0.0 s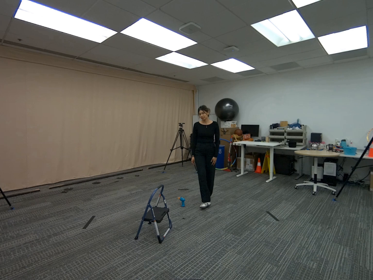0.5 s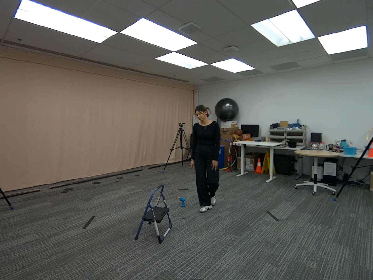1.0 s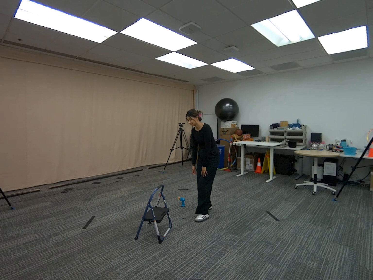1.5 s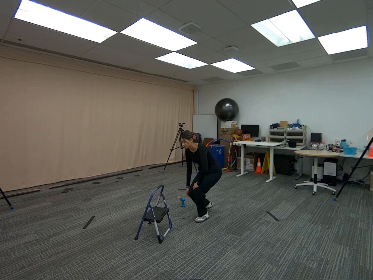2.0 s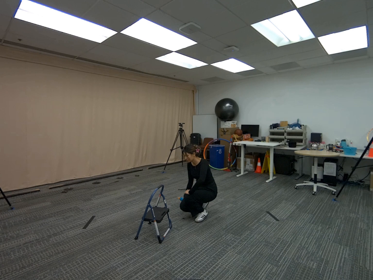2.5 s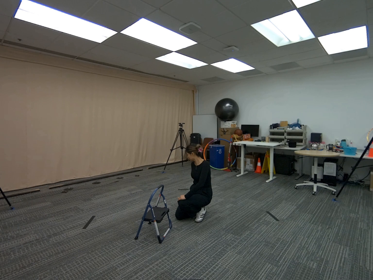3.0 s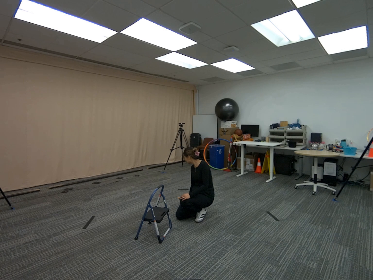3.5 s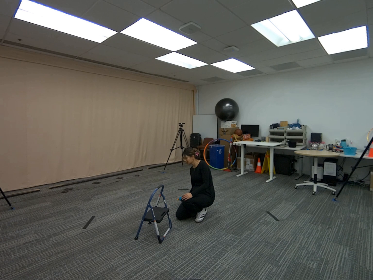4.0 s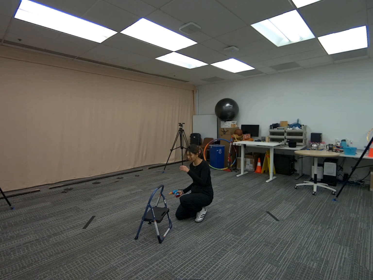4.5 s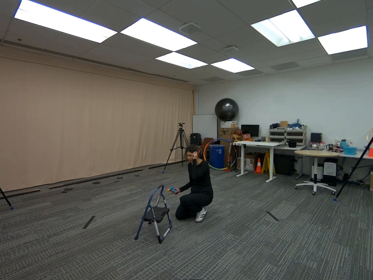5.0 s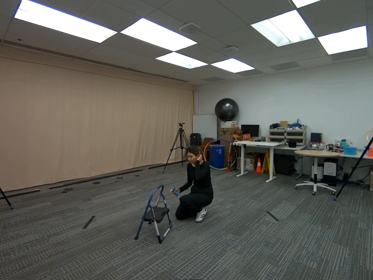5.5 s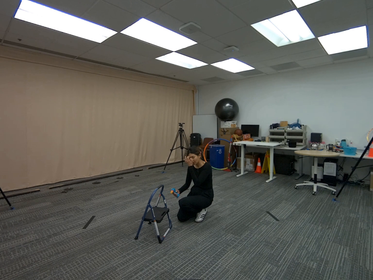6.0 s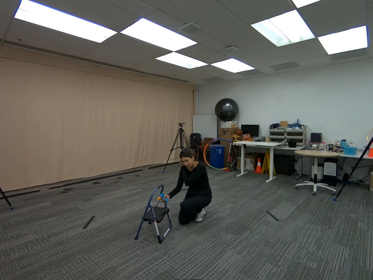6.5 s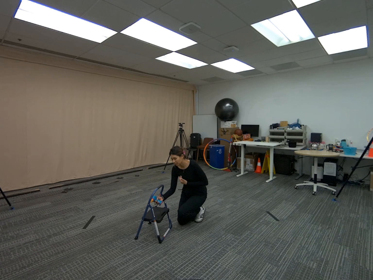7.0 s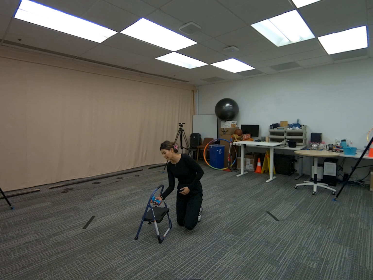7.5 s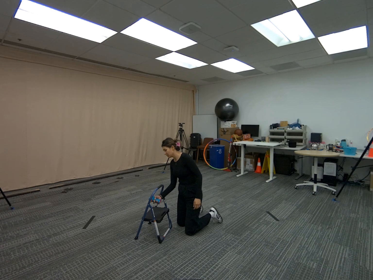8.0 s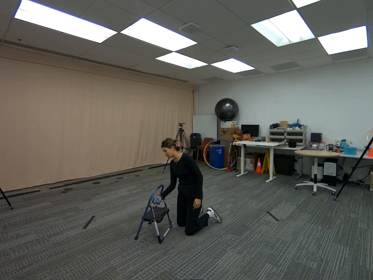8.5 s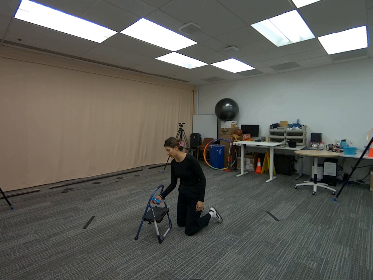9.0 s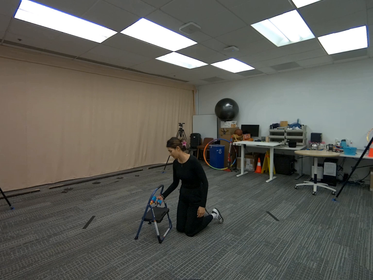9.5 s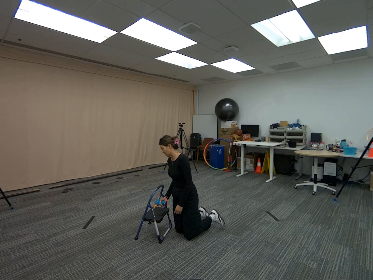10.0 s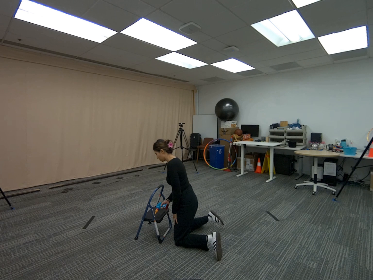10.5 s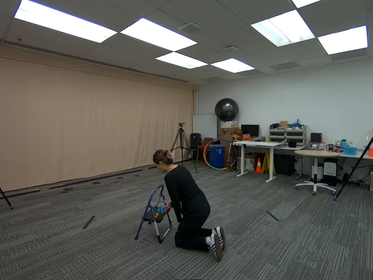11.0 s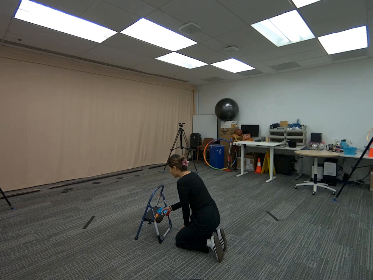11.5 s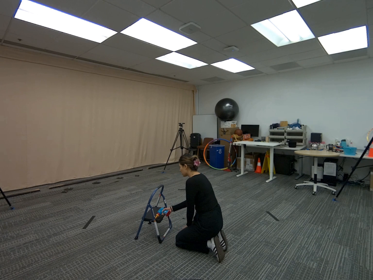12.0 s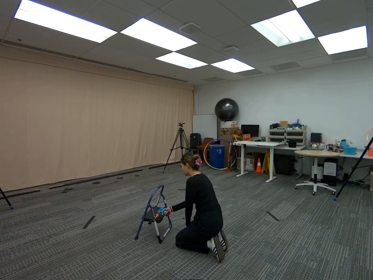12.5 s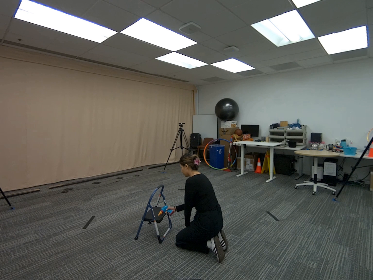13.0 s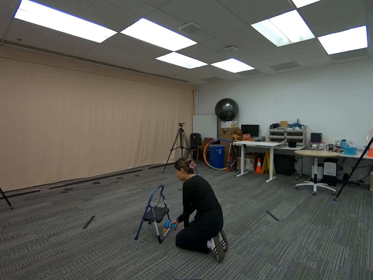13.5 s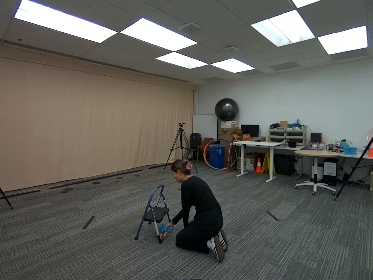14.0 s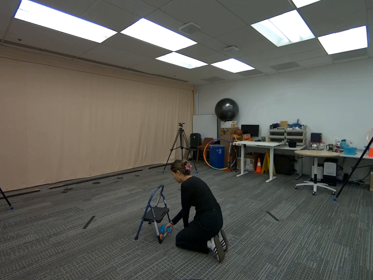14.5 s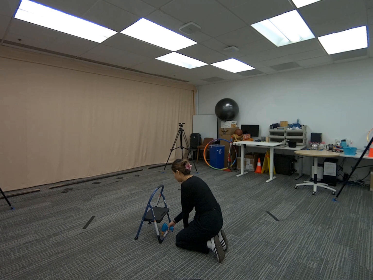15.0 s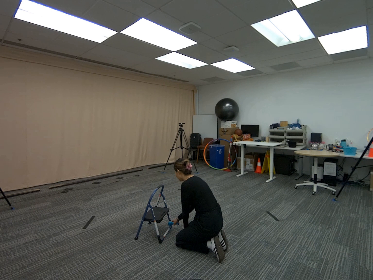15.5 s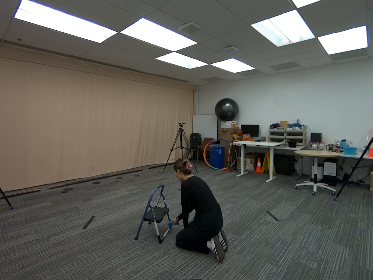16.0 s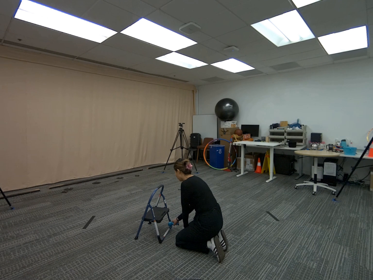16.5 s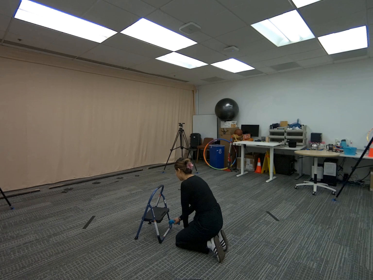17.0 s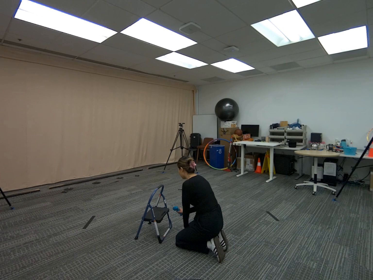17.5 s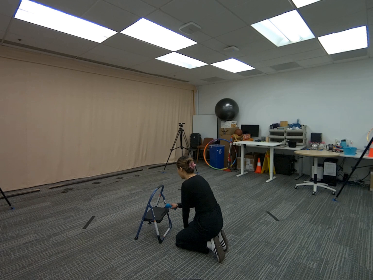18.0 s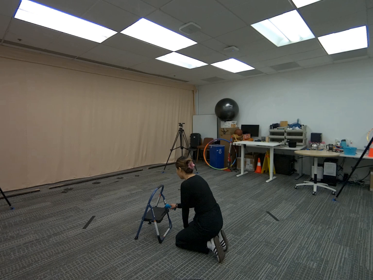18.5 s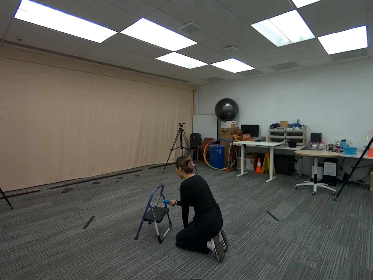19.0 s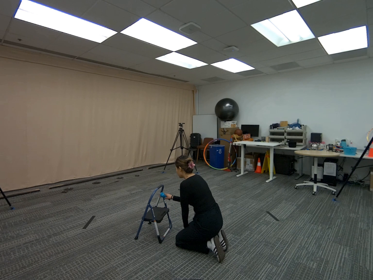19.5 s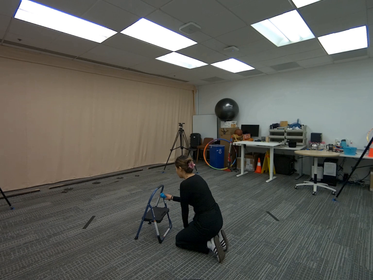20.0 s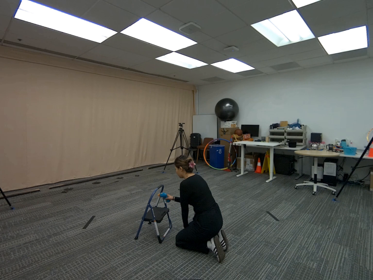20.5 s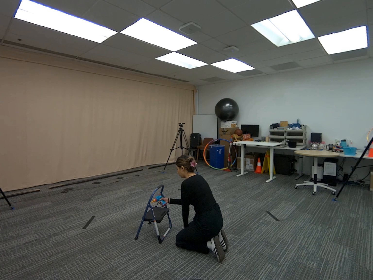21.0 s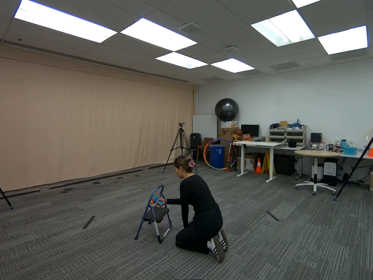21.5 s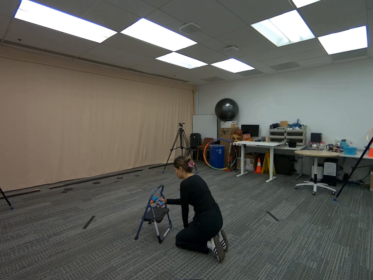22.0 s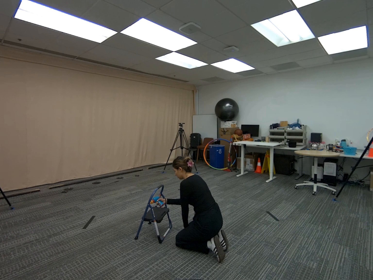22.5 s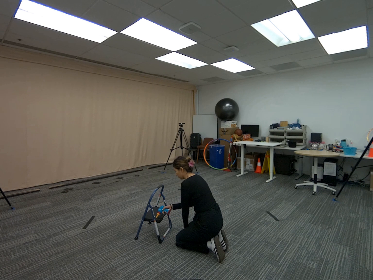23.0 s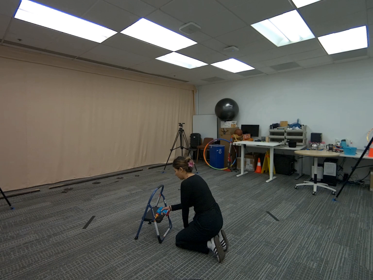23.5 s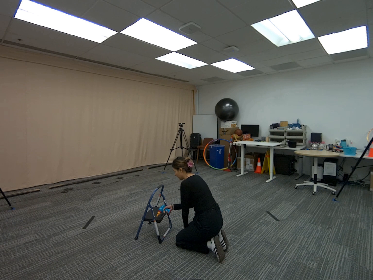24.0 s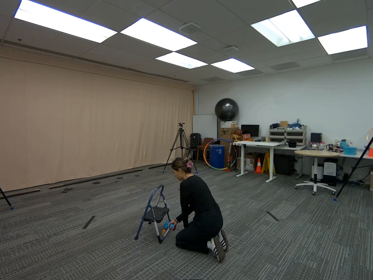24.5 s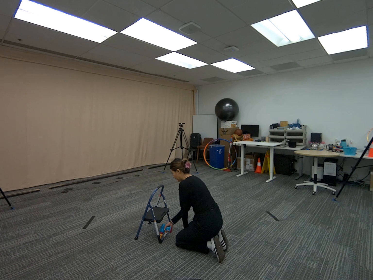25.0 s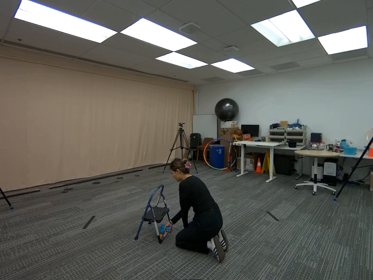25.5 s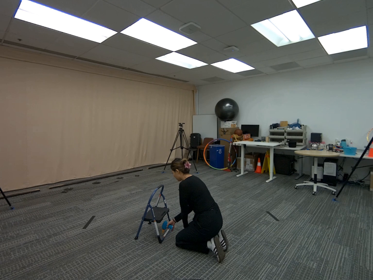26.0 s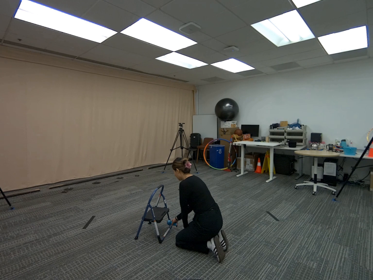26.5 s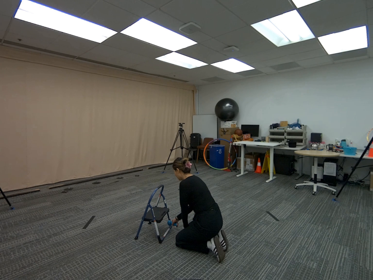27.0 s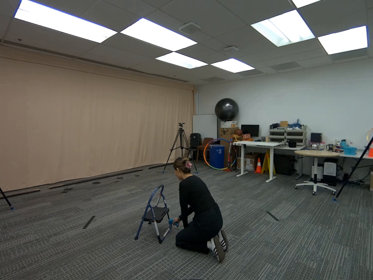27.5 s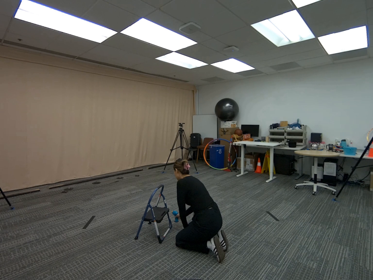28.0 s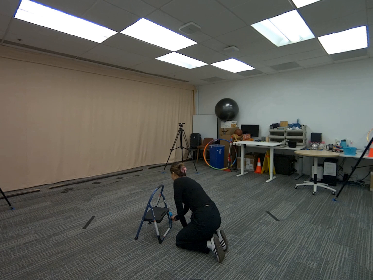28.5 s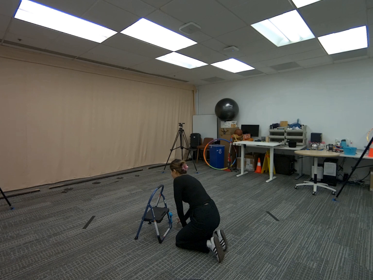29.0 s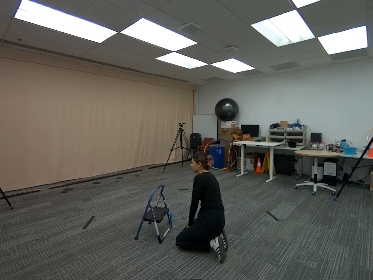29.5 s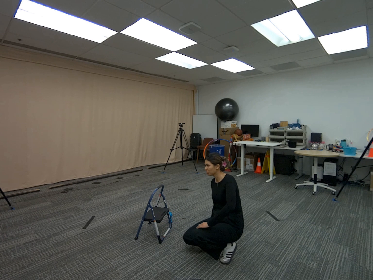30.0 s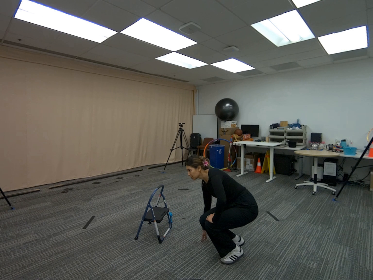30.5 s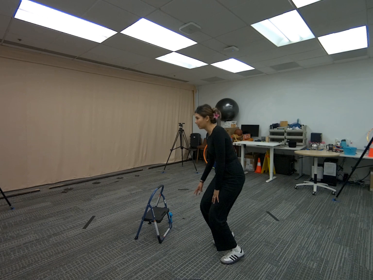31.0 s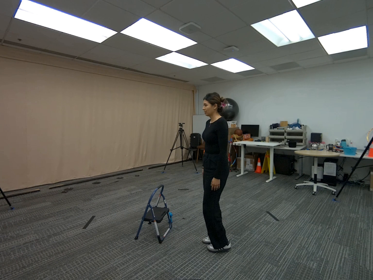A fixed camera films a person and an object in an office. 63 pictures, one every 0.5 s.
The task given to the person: Walk over to the toy drill on the ground and proceed to prefrom a drill action on the screws on the step ladder.
